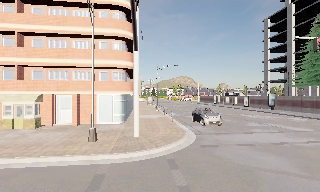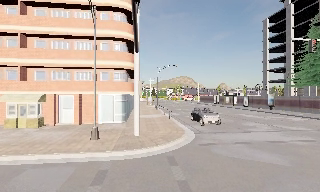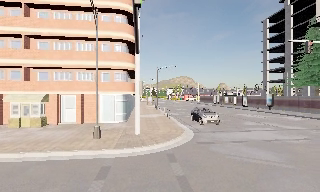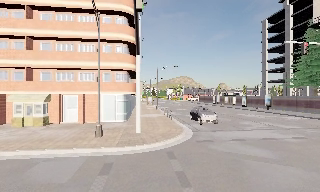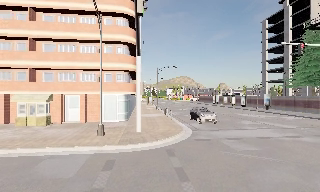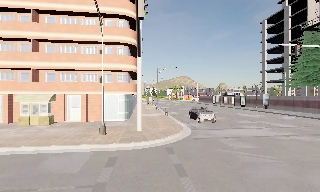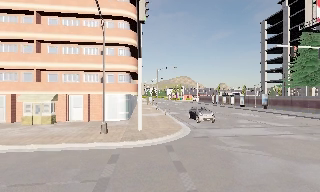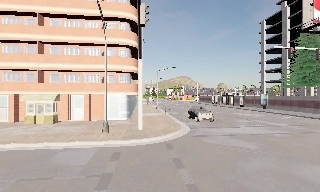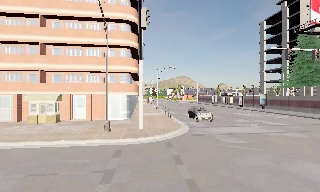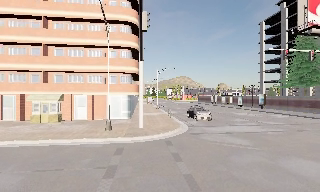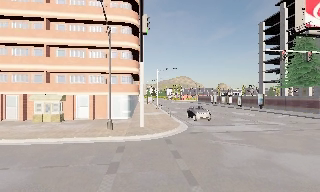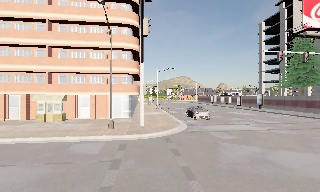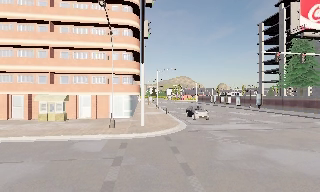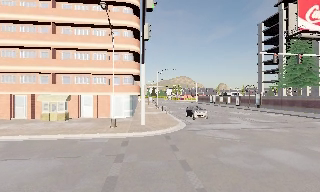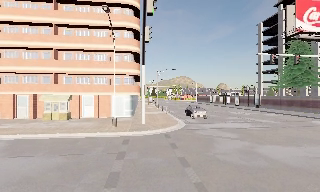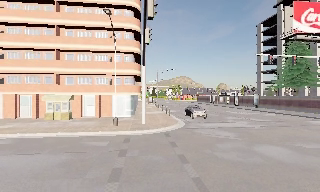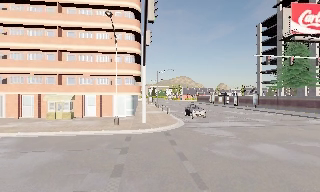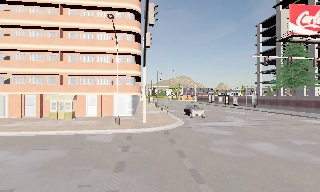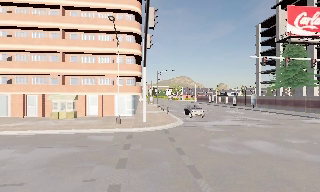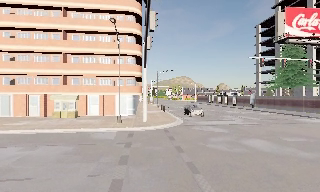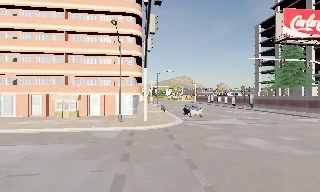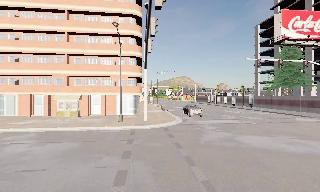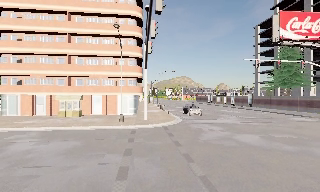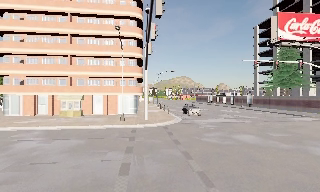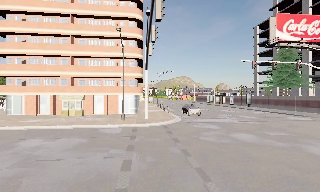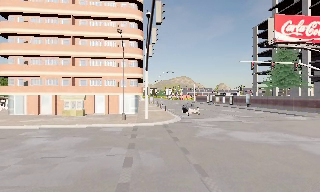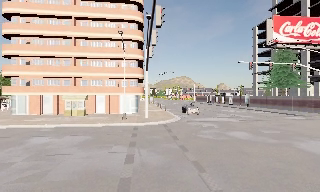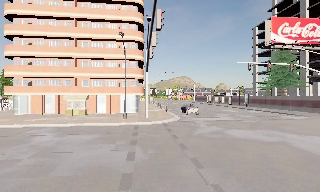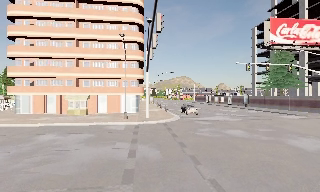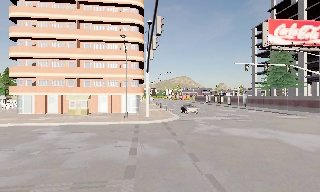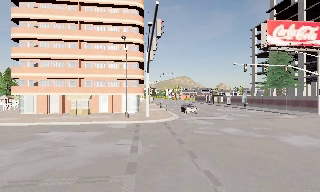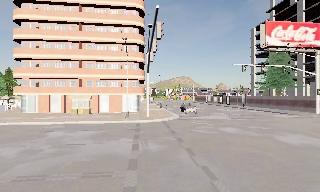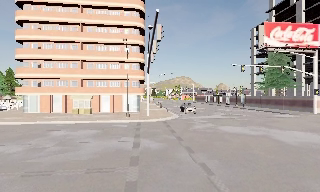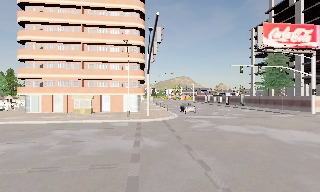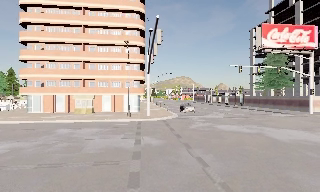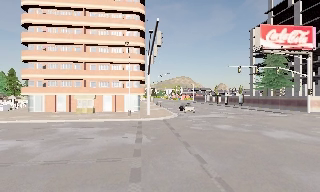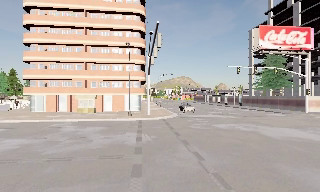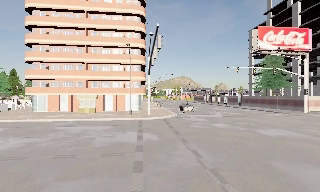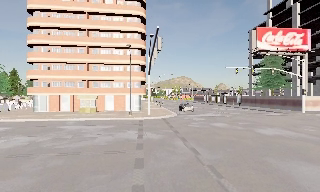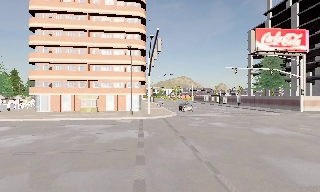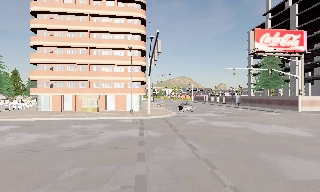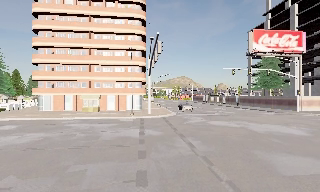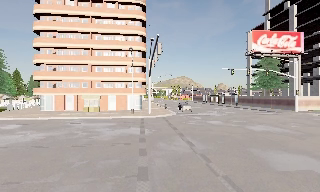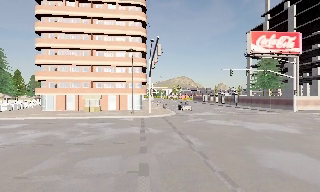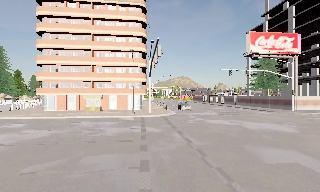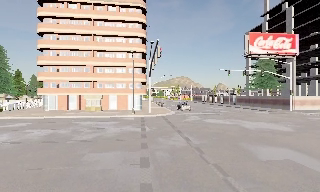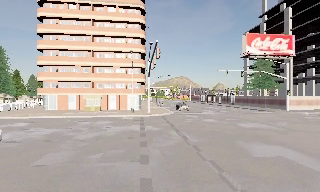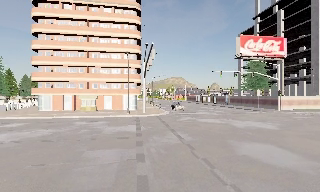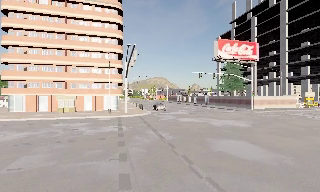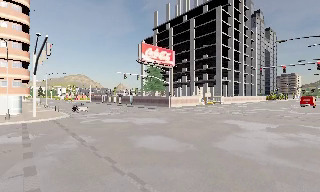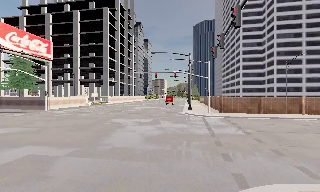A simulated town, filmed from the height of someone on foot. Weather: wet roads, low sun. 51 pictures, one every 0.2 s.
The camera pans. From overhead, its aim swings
clockwise.
The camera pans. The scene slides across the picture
to the left.
0.0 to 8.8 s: The camera travels backward, about 13 m, so what stands in front gets smaller.
8.8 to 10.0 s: The camera swings to its right by about 75 degrees, and the scene slides to the left. It travels backward, about 1.5 m.
The film runs backward here.
